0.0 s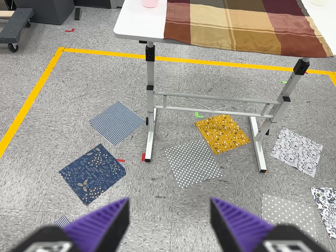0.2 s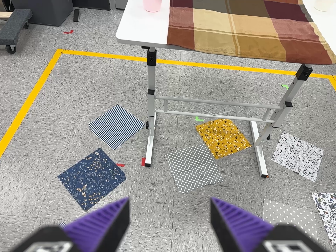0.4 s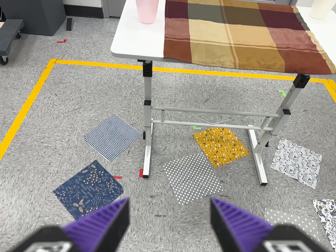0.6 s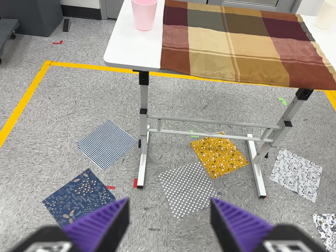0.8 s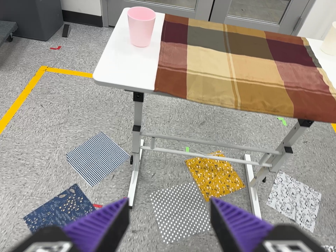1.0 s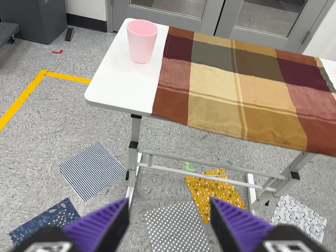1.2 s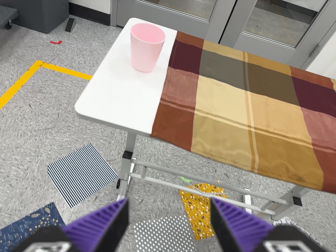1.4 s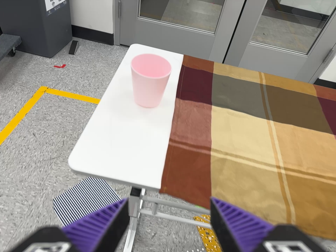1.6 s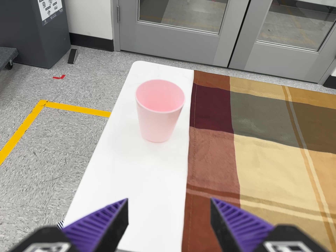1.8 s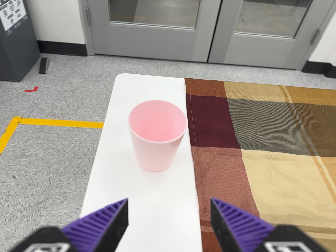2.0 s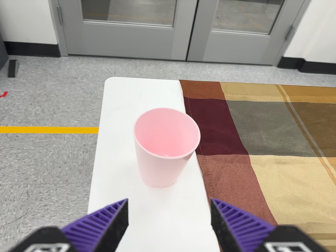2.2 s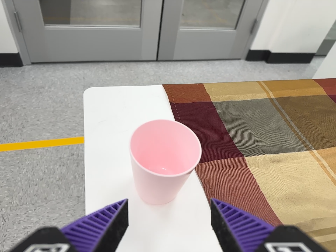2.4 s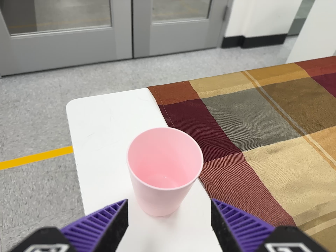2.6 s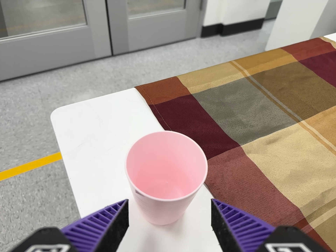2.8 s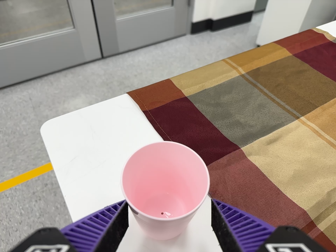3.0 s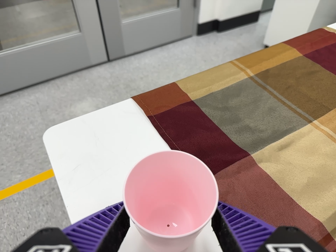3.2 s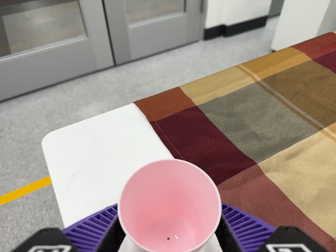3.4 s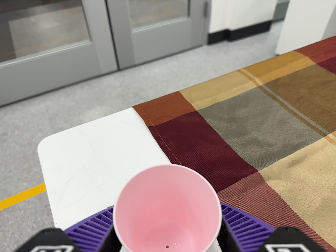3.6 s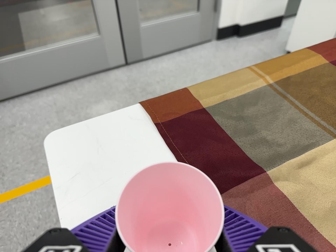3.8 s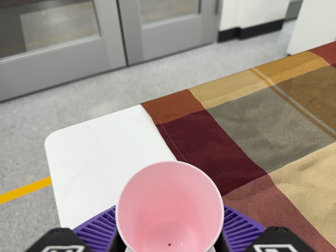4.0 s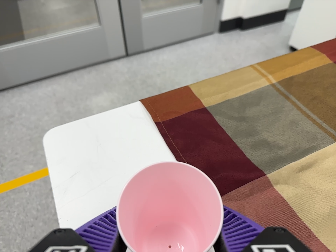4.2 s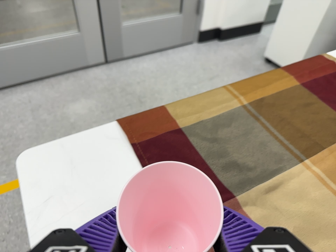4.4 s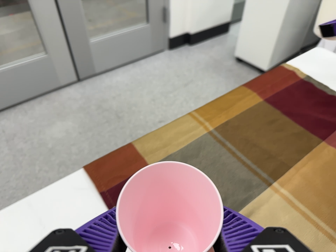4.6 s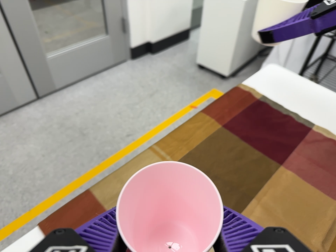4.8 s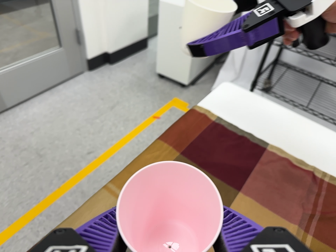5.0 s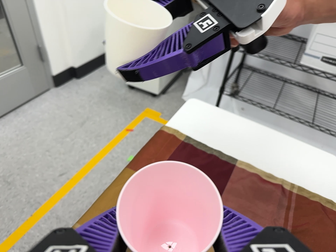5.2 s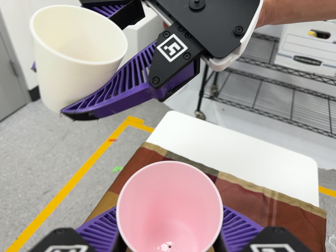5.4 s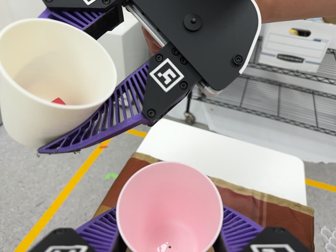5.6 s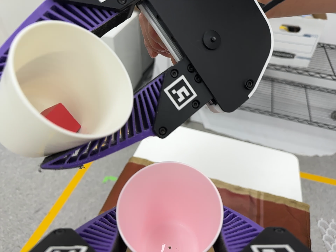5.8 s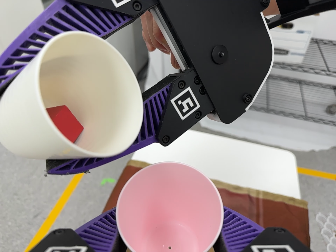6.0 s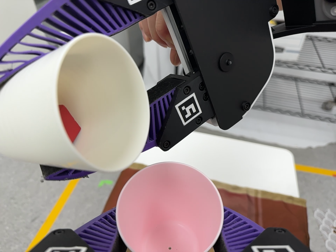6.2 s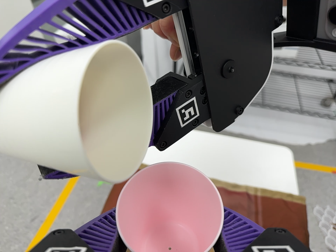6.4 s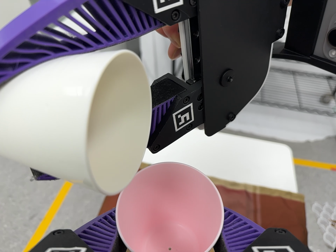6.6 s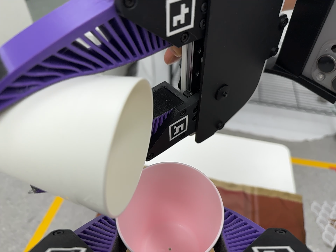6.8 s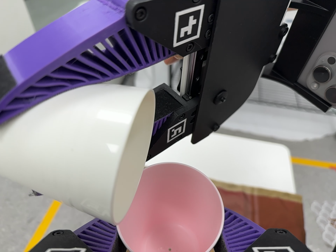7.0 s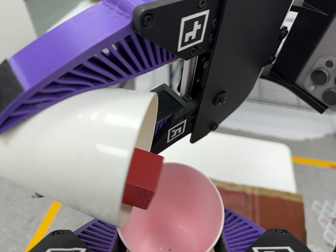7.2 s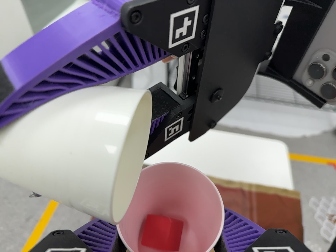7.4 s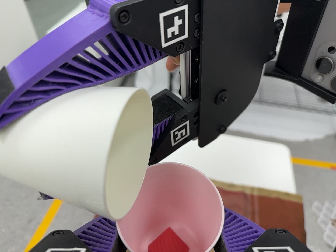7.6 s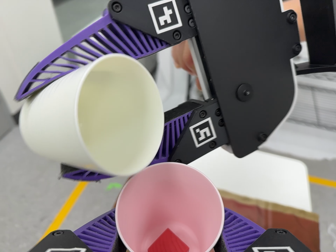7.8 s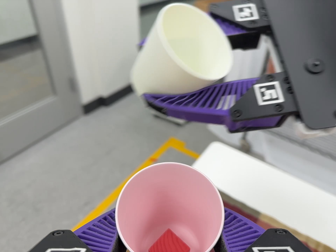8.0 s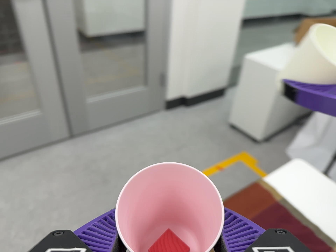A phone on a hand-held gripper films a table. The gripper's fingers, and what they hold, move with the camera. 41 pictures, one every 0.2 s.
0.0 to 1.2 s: The camera travels forward and toward the top of its view, about 36 cm, so what stands in front looms larger. It rolls about its line of sight by about 10 degrees, and the scene rotates clockwise.
1.2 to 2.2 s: The camera pans to its right by about 10 degrees. It travels forward, toward the top of its view and to its left, about 36 cm, so what stands in front looms larger. It rolls about its line of sight by about 20 degrees, and the scene rotates counterclockwise.
2.2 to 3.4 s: The camera travels forward and toward the top of its view, about 9 cm, so what stands in front looms larger. It rolls about its line of sight by about 15 degrees, and the scene rotates counterclockwise.
3.4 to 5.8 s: The camera swings to its right by about 35 degrees, and the scene slides to the left. It travels toward the top of its view, about 34 cm, so close, fixed things drift downward. It rolls about its line of sight by about 30 degrees, and the scene rotates counterclockwise.
5.8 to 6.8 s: The camera shifts only a little, or ends up much as it began.
6.8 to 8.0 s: The scene slides to the right, as the camera pans about 30 degrees to its left. It travels toward the bottom of its view and to its left, about 9 cm. Its aim tips toward the top of its view by about 10 degrees. It rolls about its line of sight by about 30 degrees, and the scene rotates clockwise.
The film runs forward here.
